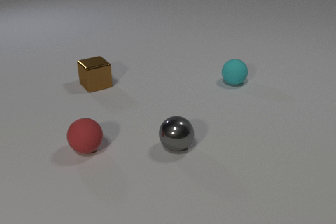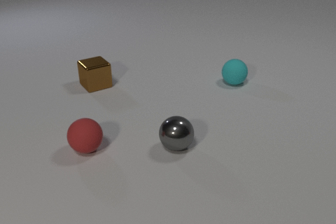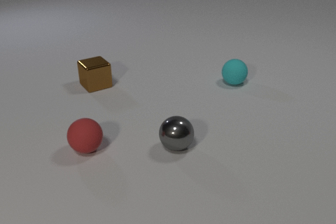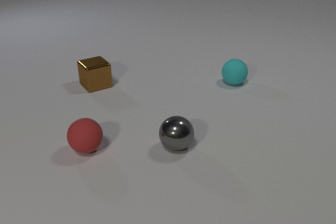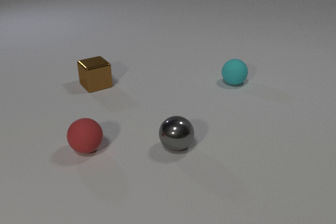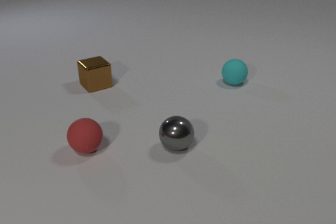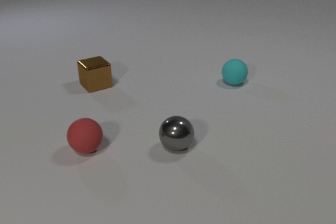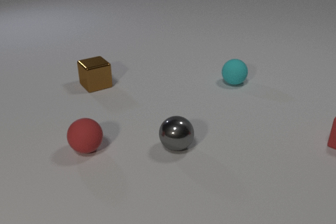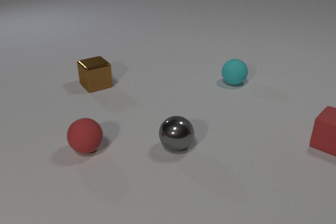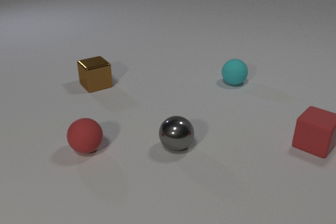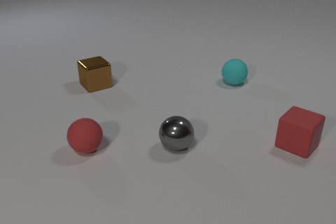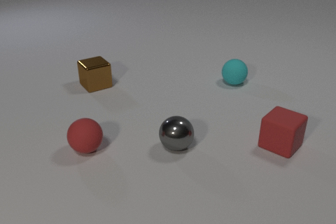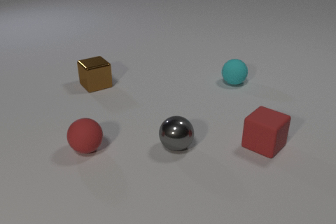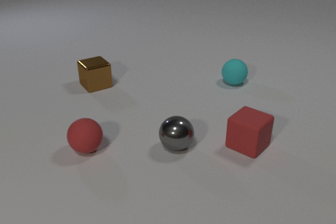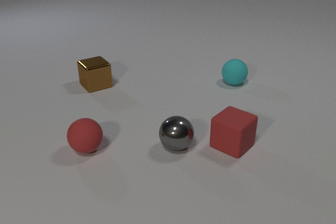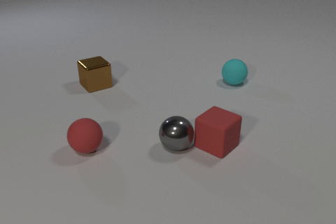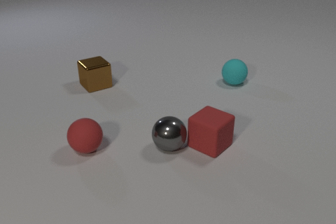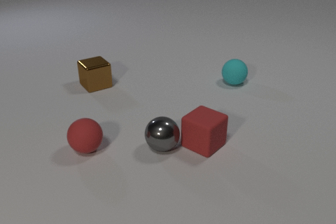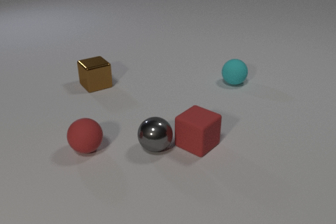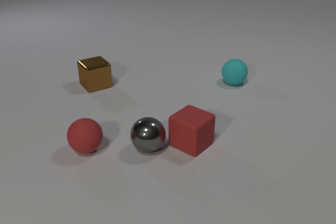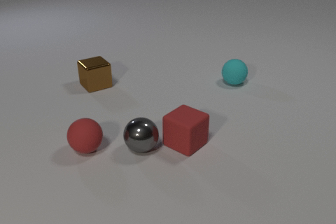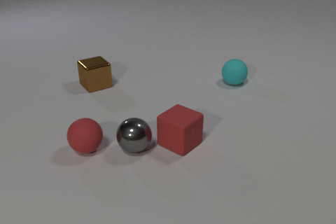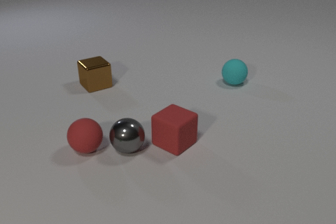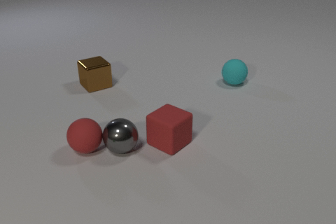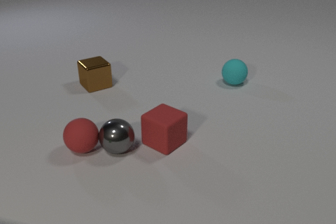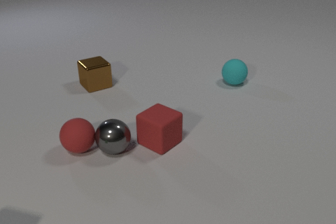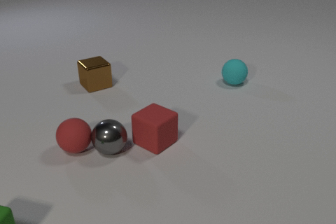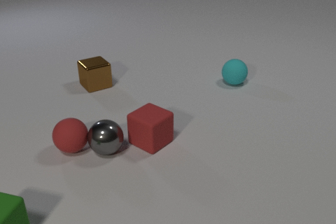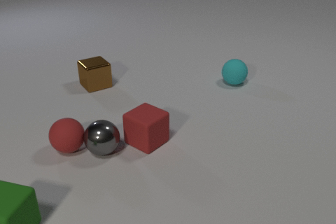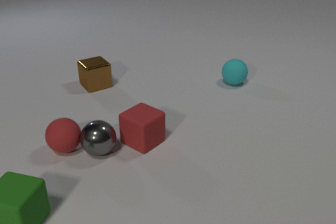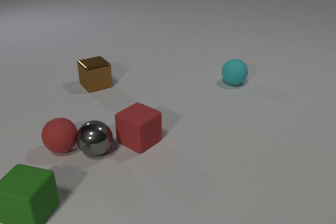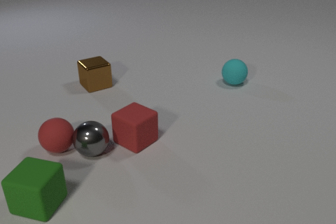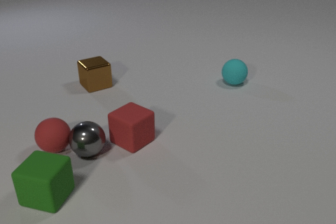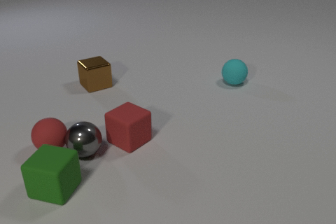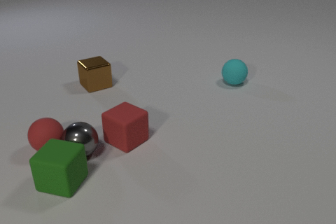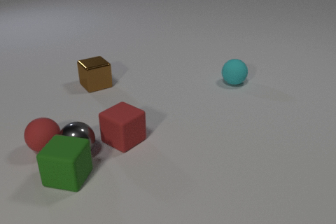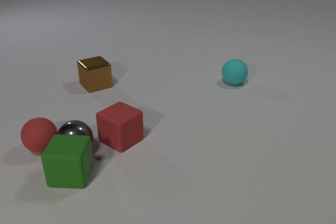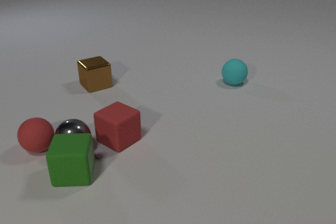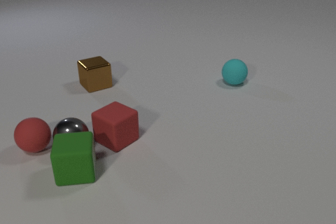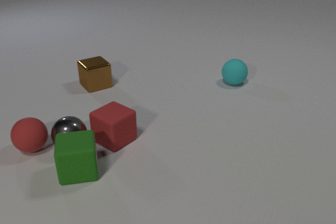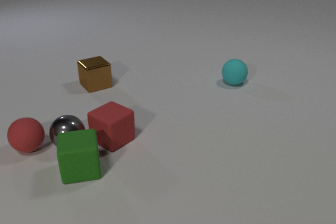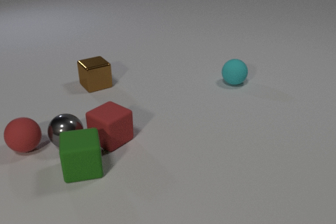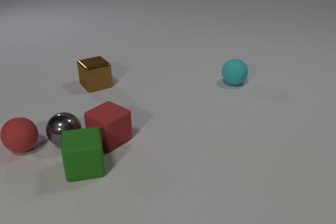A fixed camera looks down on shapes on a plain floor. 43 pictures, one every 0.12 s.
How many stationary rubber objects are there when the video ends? 1.
What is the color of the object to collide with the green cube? gray.
How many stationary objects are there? 2.
0.00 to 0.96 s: The red rubber cube comes in at the right edge, slides to the left and toward the camera.
0.96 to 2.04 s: The red rubber cube slides to the left. The gray metal sphere rolls to the left. The red rubber cube and the gray metal sphere collide.
2.04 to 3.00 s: The red rubber cube slides to the left. The gray metal sphere rolls to the left. The red rubber sphere rolls to the left. The gray metal sphere and the red rubber sphere collide.
3.00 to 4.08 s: The red rubber cube slides to the left. The gray metal sphere rolls to the left. The red rubber sphere rolls to the left. The green rubber cube comes in at the bottom edge, slides to the right and away from the camera.
4.08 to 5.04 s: The red rubber cube slides to the left. The gray metal sphere rolls away from the camera and to the left. The red rubber sphere rolls to the left. The green rubber cube slides to the right and away from the camera, spins counterclockwise seen from above by about 30 degrees, its near face sliding to the right. The gray metal sphere and the green rubber cube collide.
